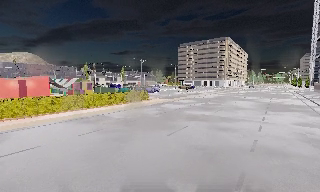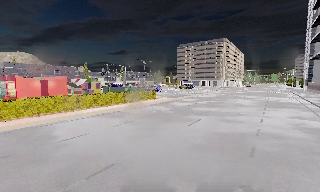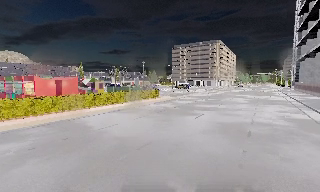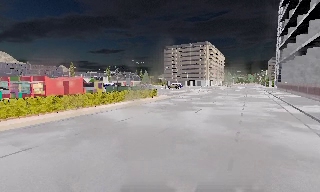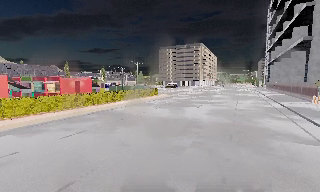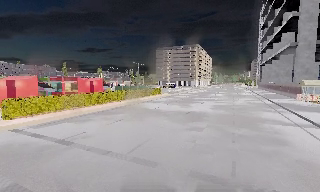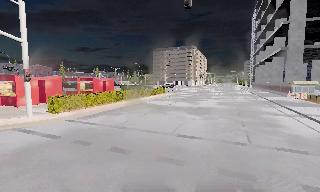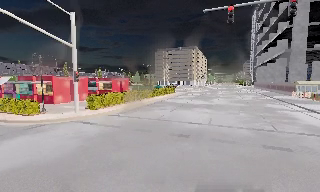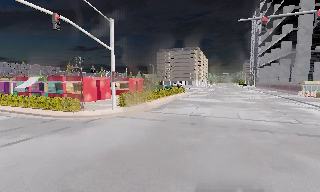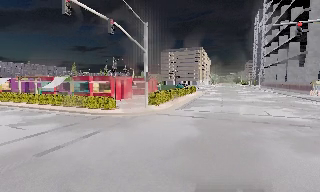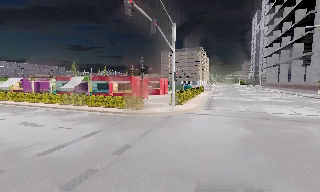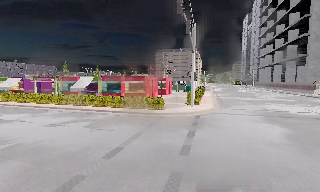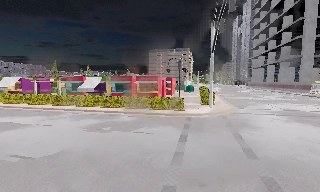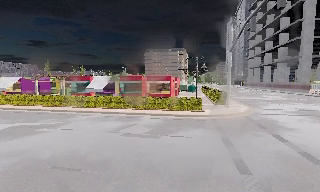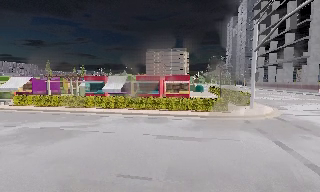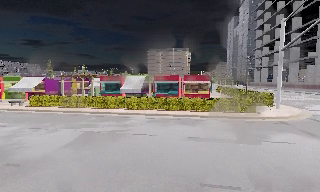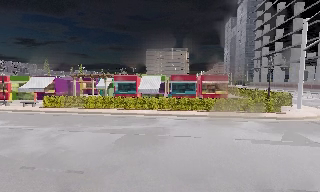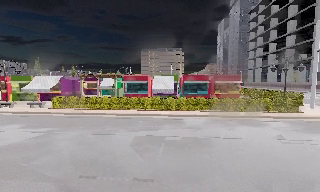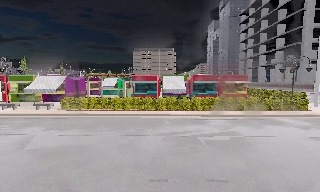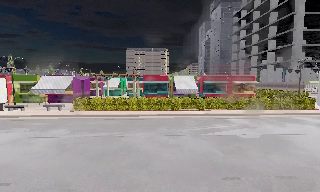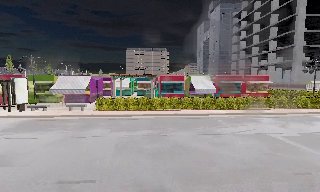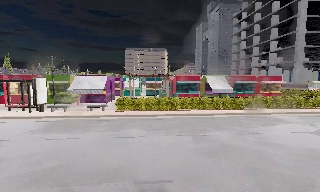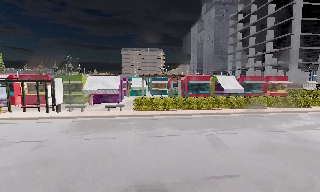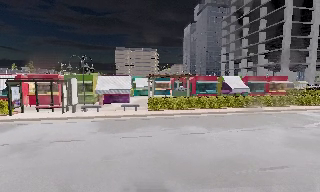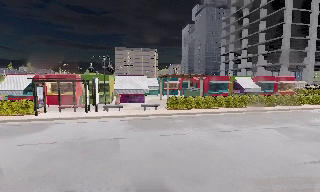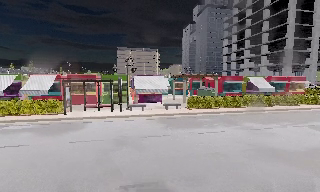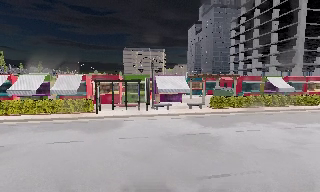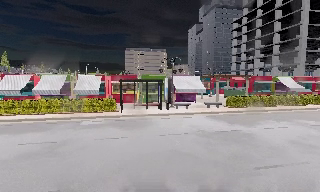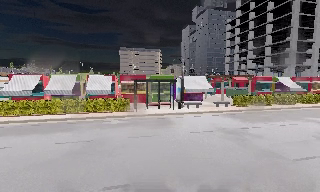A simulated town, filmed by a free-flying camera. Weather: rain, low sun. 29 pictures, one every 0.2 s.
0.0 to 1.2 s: The camera pans to its right, which is clockwise from overhead, by about 15 degrees. It travels backward and to its left, about 16 m, so what stands in front gets smaller.
1.2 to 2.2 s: The camera travels to its left, about 14 m, so close, fixed things drift to the right.
2.2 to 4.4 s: The camera pans to its right, which is clockwise from overhead, by about 25 degrees. It travels to its left, about 25 m, so close, fixed things drift to the right.
4.4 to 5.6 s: The camera travels to its left, about 12 m, so close, fixed things drift to the right.
The film runs backward here.
